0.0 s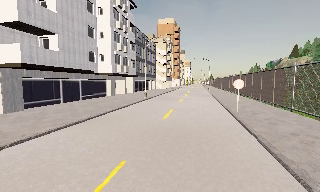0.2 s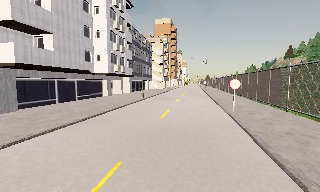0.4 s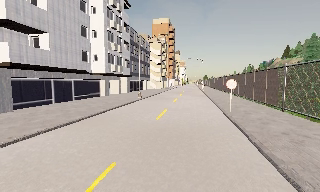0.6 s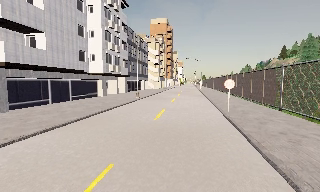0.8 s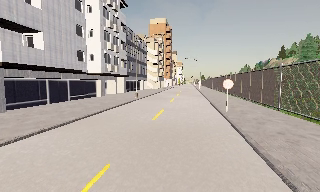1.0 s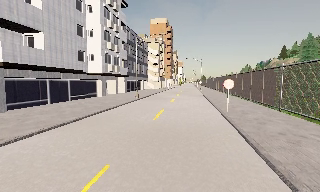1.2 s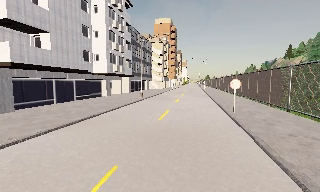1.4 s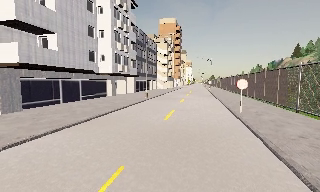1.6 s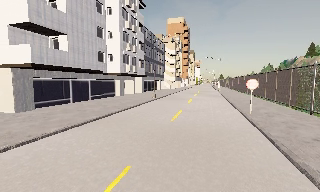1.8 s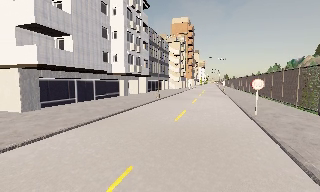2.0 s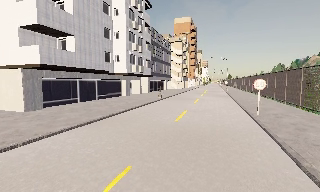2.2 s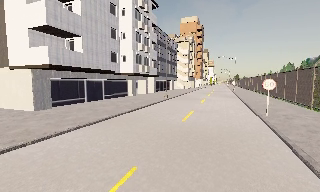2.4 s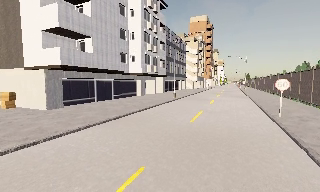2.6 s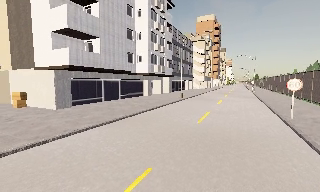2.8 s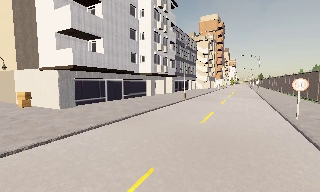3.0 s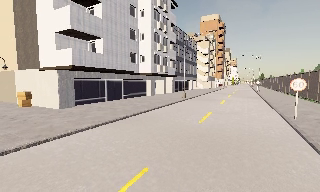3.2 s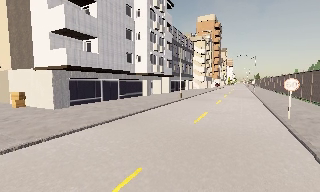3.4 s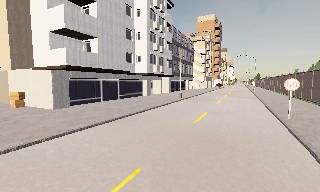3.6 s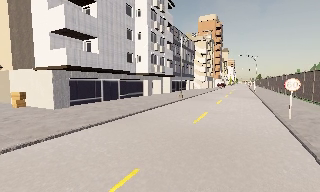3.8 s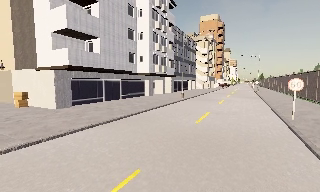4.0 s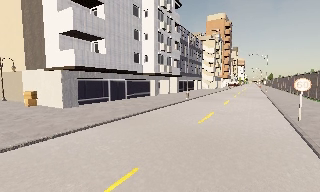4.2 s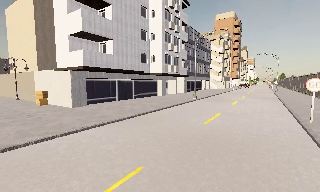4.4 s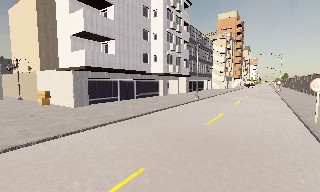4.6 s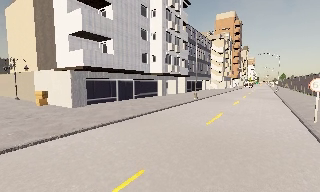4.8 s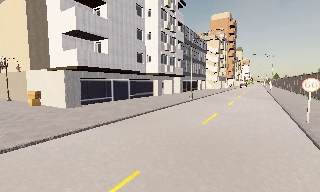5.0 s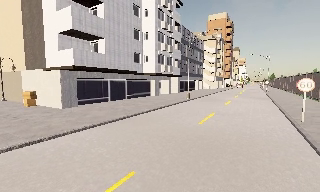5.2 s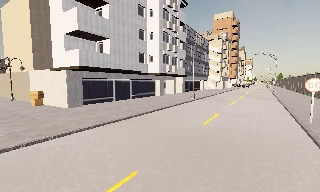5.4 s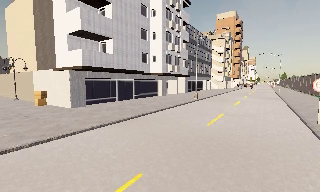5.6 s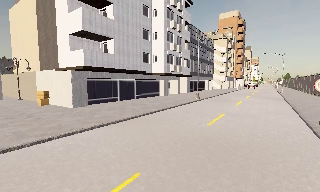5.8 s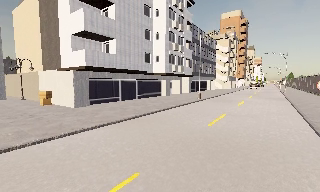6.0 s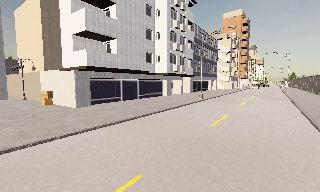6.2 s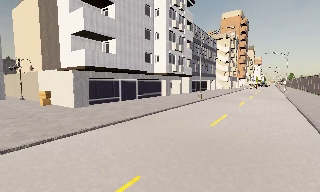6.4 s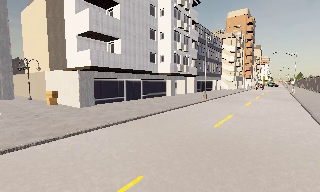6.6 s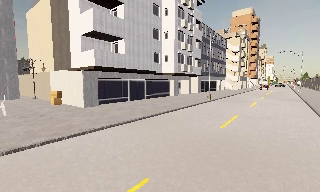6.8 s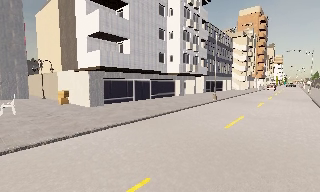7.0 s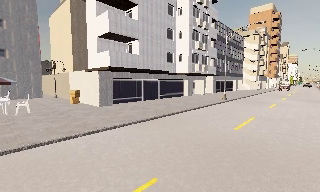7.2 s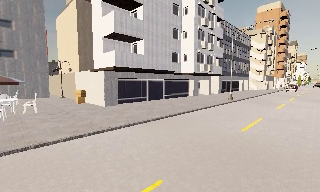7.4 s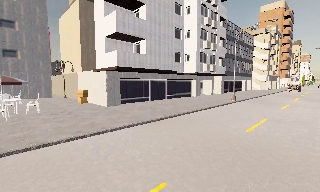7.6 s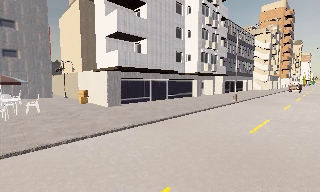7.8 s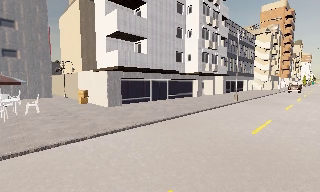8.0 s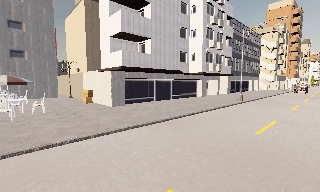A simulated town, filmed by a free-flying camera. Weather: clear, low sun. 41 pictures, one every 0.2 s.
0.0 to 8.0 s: The scene slides to the right, as the camera pans about 35 degrees to its left. It travels forward and to its right, about 1.5 m.
The film runs forward here.
